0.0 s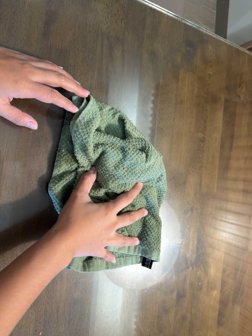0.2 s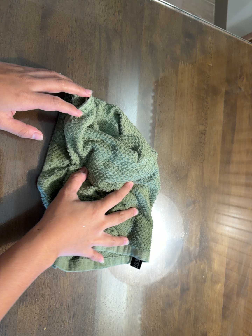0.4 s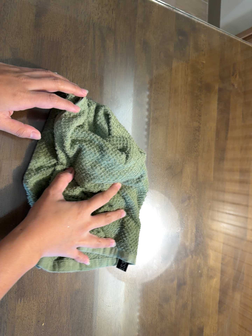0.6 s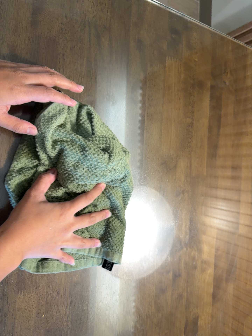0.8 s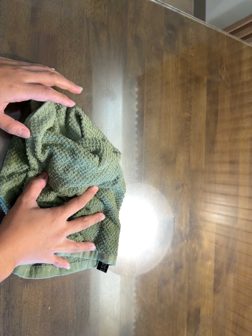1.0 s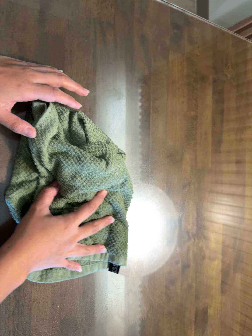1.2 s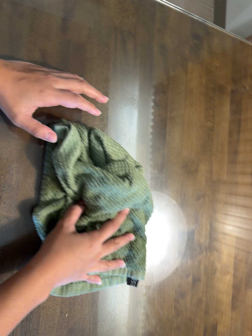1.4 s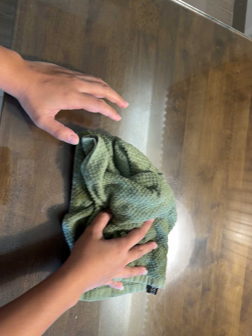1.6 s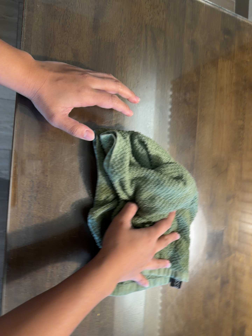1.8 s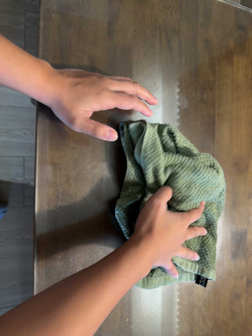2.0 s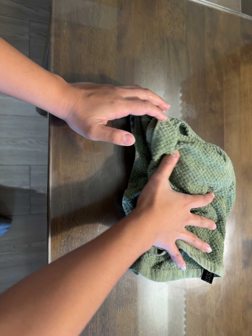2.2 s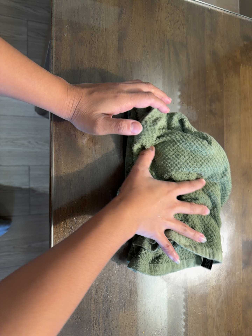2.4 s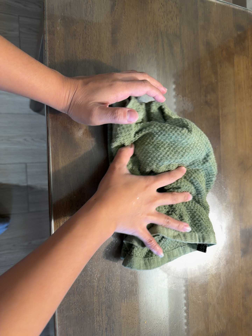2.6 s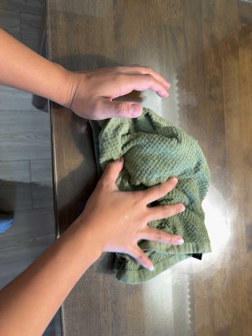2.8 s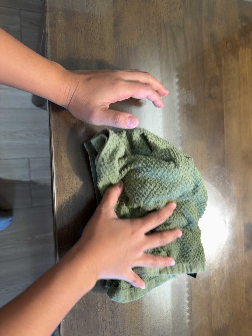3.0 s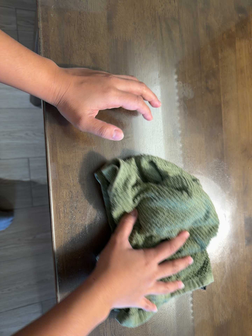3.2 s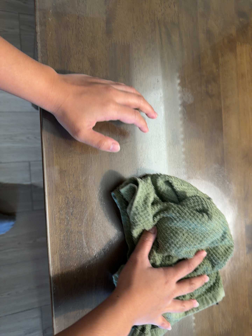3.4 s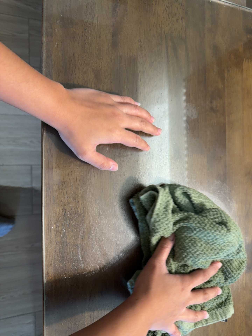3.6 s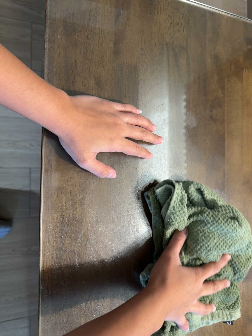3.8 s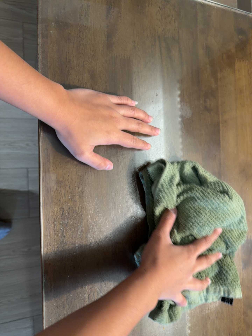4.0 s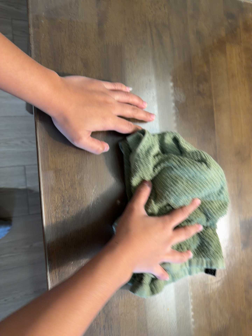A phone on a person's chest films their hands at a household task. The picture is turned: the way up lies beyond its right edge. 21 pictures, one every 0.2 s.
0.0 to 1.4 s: The camera shifts only a little, or ends up much as it began.
1.4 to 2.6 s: The camera travels to its left, about 7 cm, so close, fixed things drift to the right. It rolls about its line of sight by about 10 degrees, and the scene rotates counterclockwise.
2.6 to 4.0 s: The camera shifts only a little, or ends up much as it began.
The film runs forward here.
